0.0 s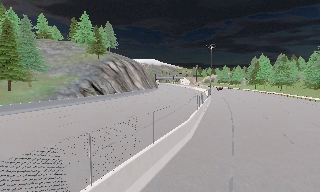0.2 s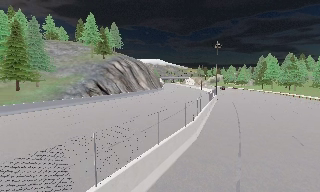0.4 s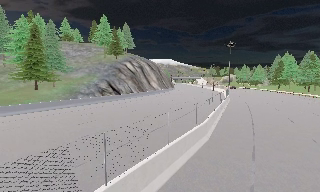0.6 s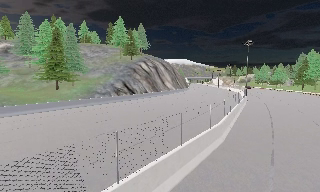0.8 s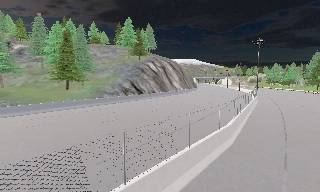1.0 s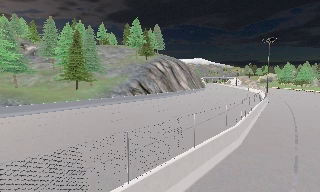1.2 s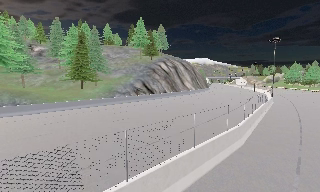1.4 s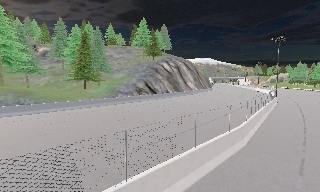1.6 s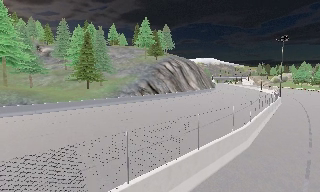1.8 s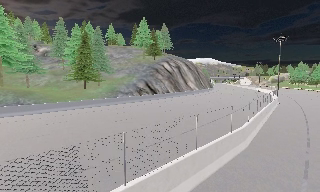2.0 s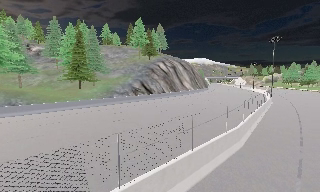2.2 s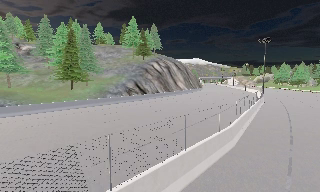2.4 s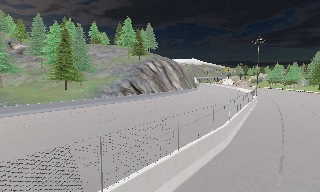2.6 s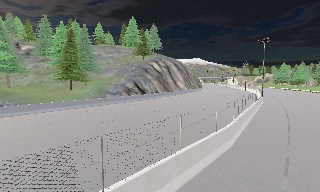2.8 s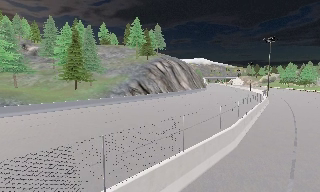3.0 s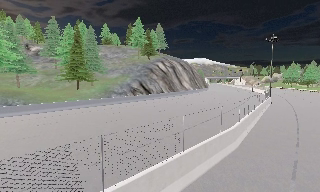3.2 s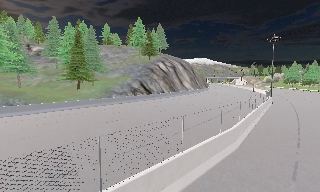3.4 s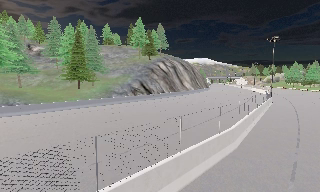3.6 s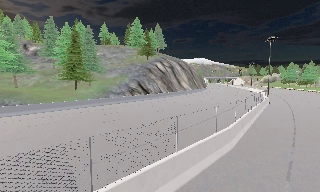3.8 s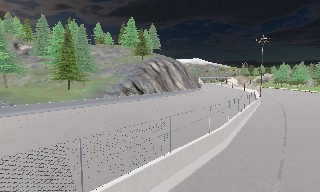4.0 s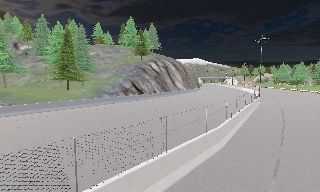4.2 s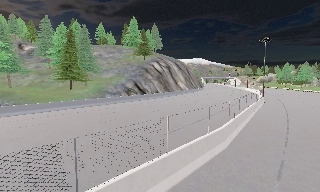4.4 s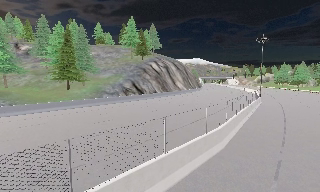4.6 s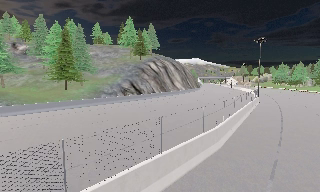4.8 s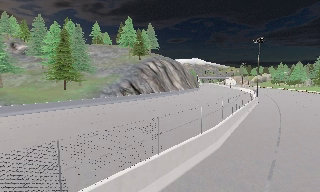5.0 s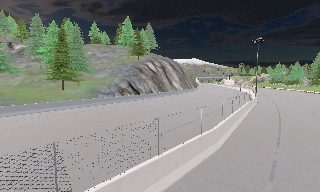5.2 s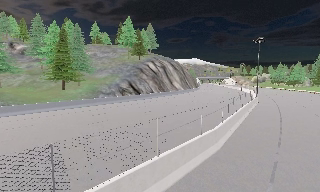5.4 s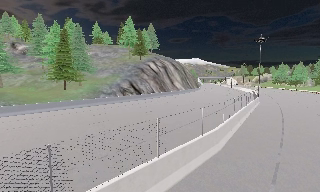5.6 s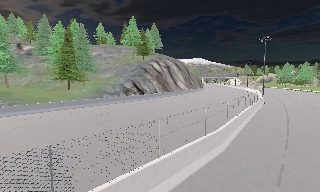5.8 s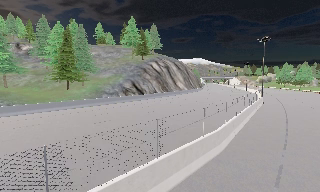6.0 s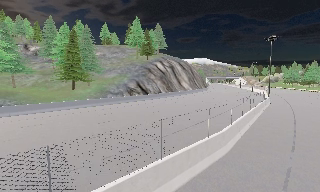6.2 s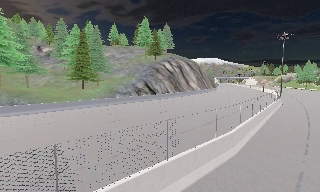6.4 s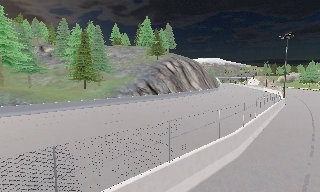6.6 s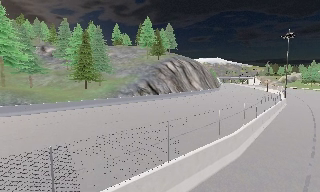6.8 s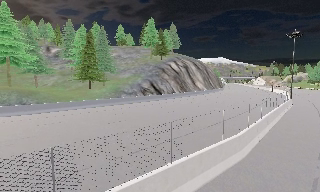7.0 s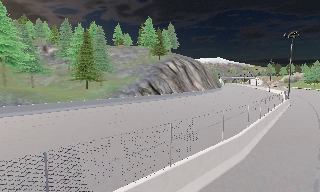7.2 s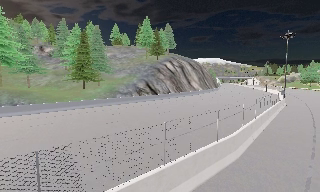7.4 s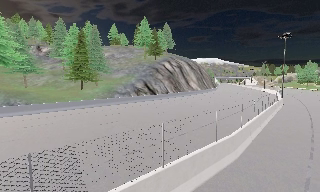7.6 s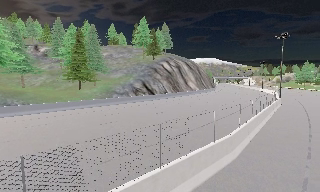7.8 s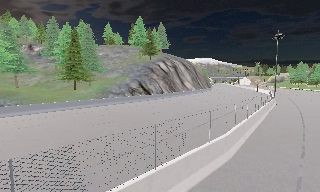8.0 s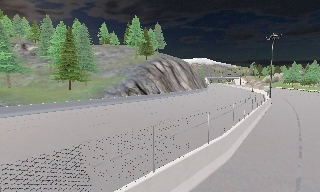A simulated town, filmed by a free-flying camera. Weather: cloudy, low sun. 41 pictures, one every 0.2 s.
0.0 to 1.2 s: The scene slides to the right, as the camera pans about 20 degrees to its left.
1.2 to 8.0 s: The camera travels forward and to its right, about 2.5 m, so what stands in front looms larger.
The film runs forward here.
